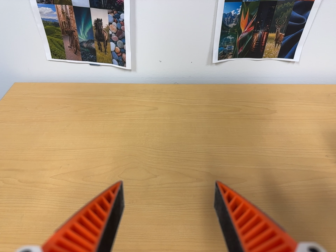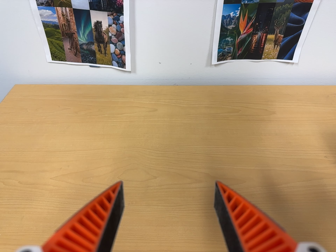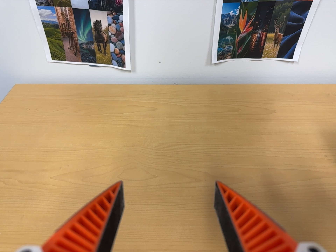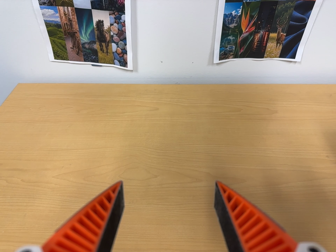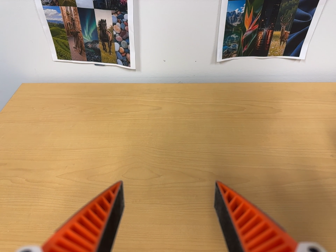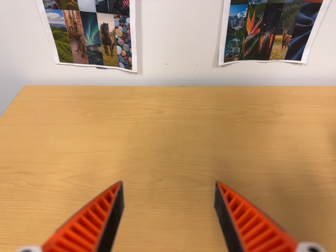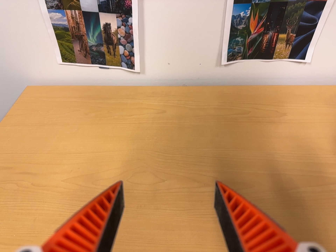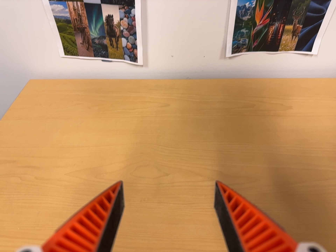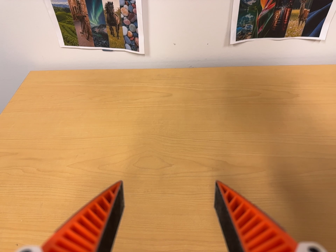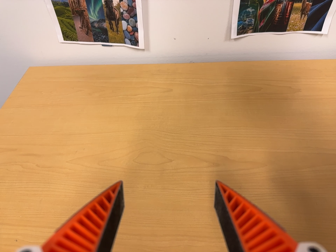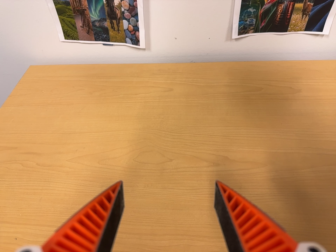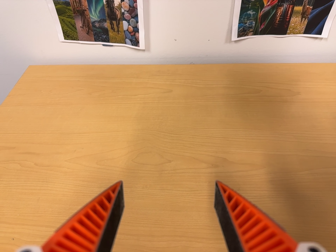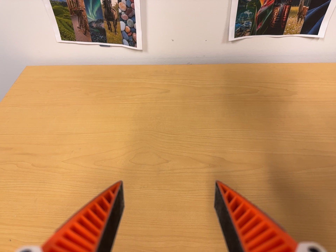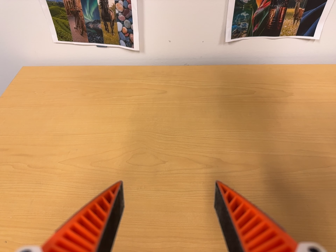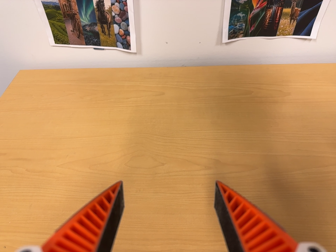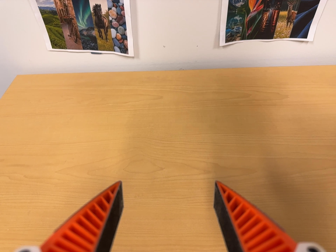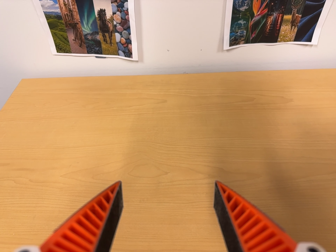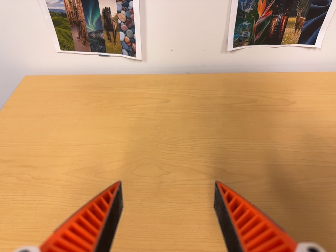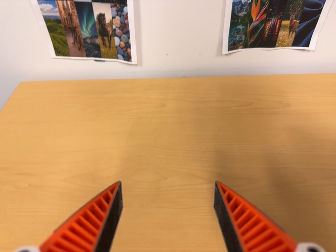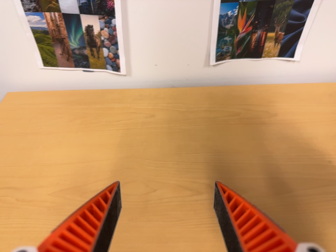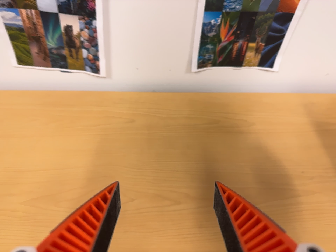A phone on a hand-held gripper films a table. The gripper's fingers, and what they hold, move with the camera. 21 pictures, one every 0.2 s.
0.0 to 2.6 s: The camera shifts only a little, or ends up much as it began.
2.6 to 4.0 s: The camera travels toward the top of its view, about 6 cm, so close, fixed things drift downward.
The film runs backward here.
